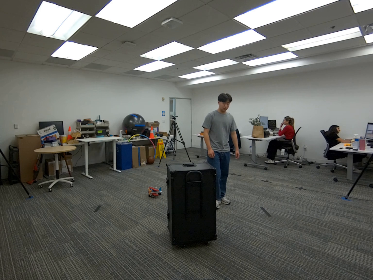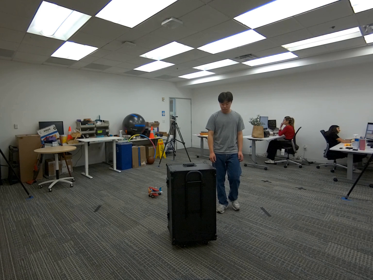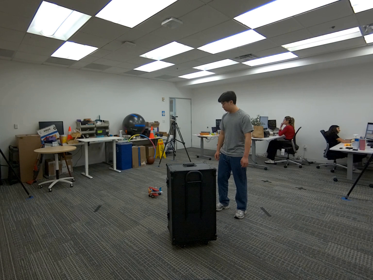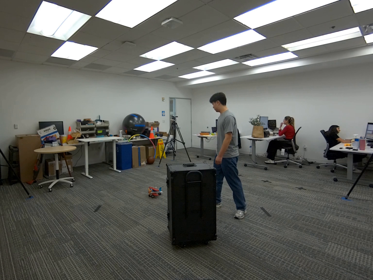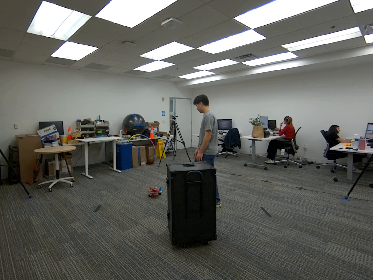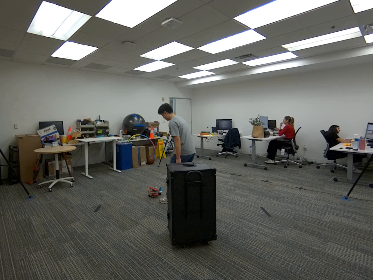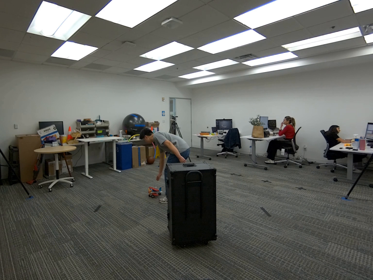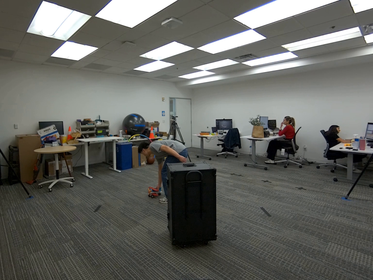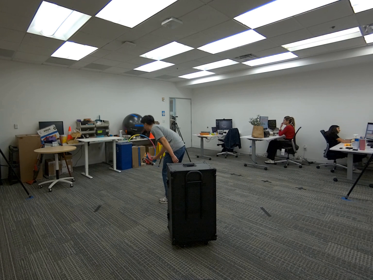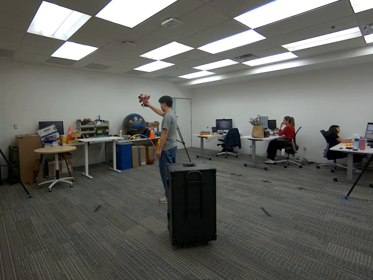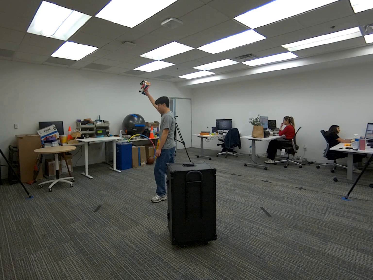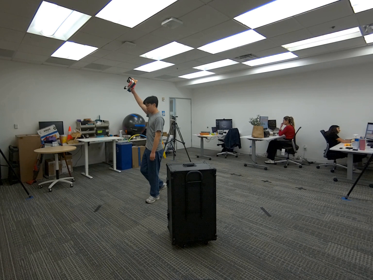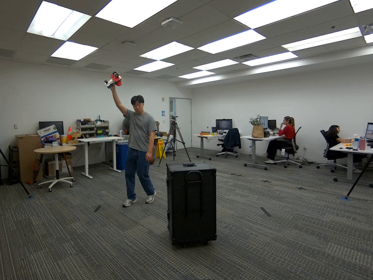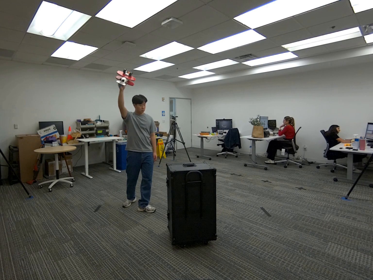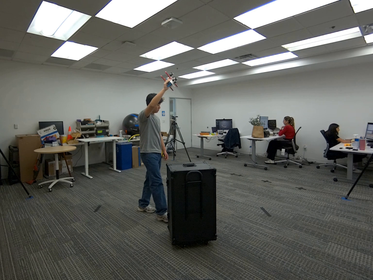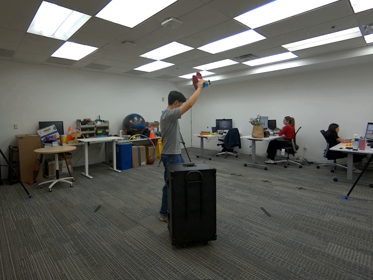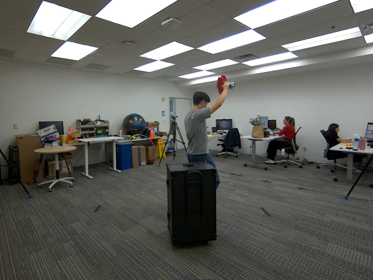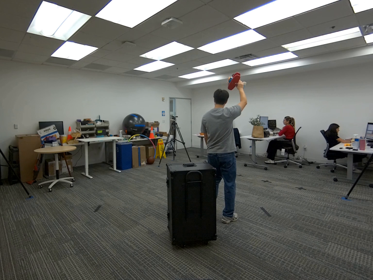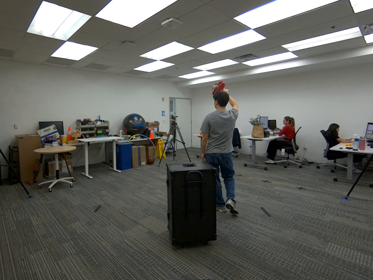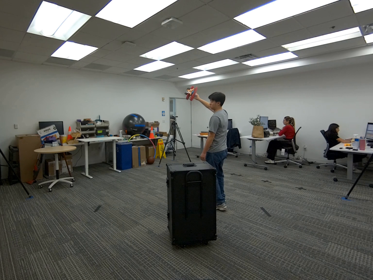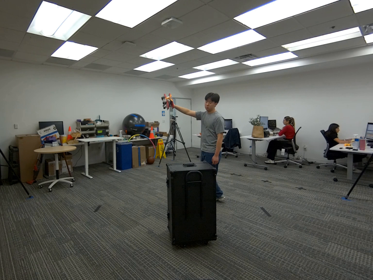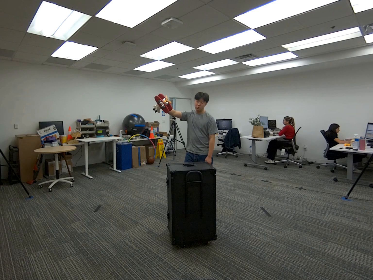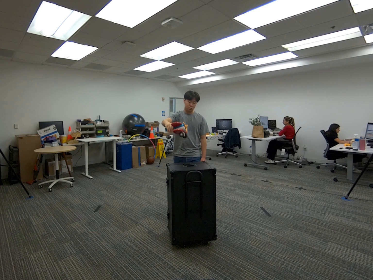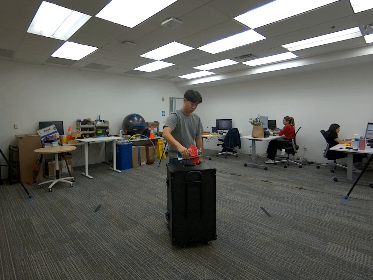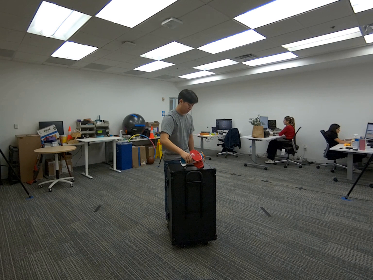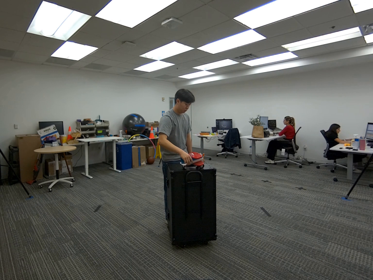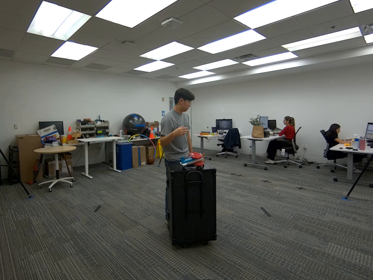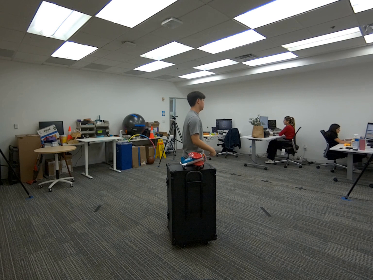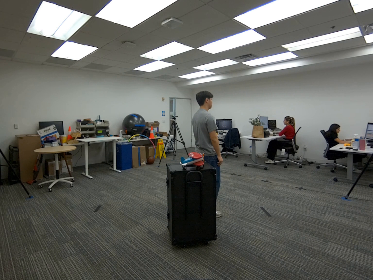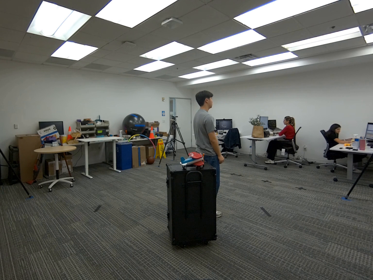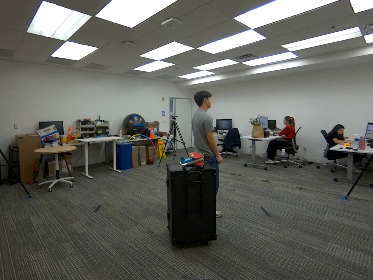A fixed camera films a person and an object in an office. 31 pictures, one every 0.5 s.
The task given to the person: Walk to the toy airplane on the ground, pick it up with your right hand, hold it in the air, walk to the g1 box, and place the airplane on the box.
